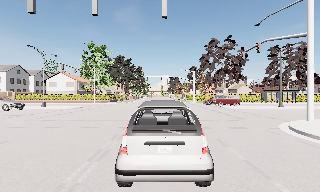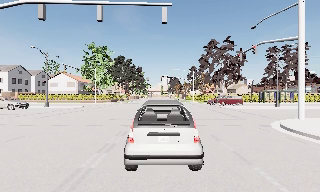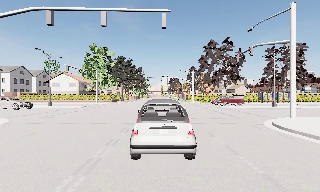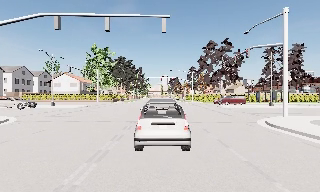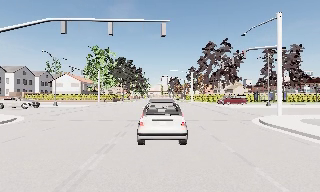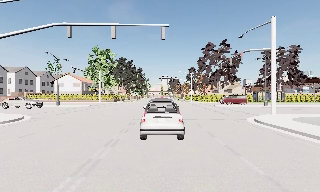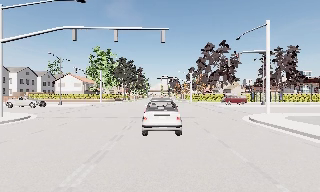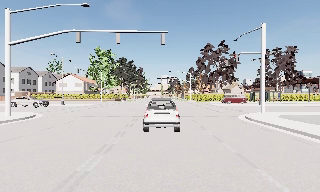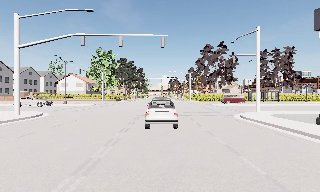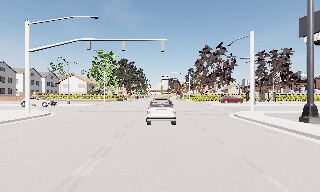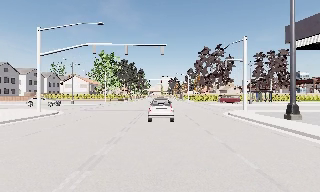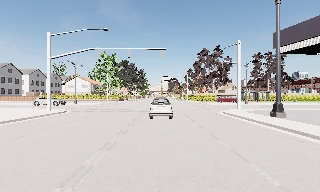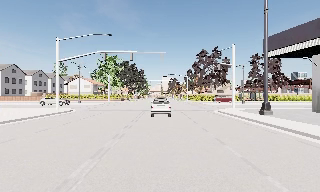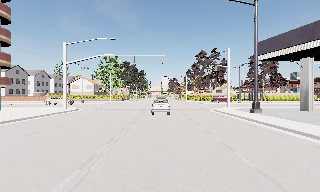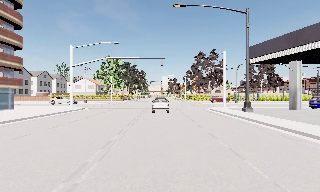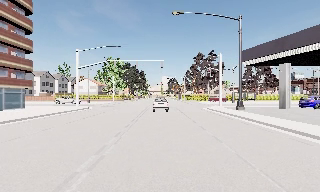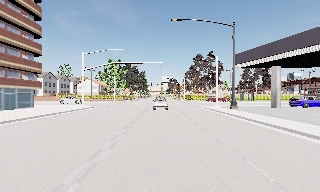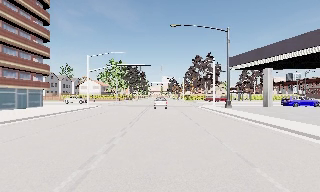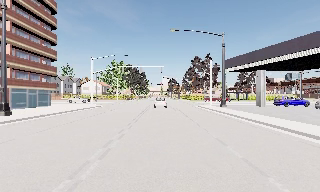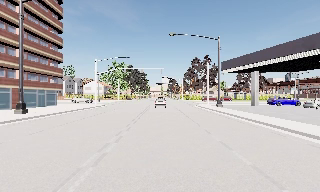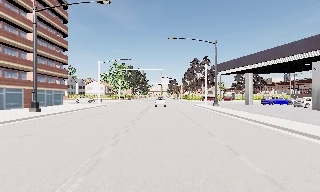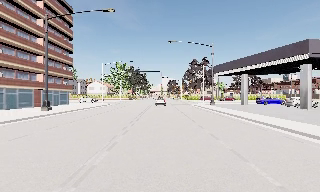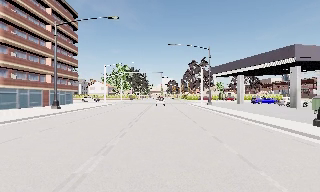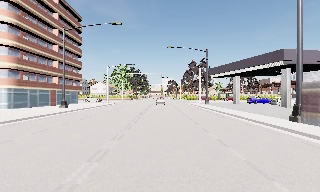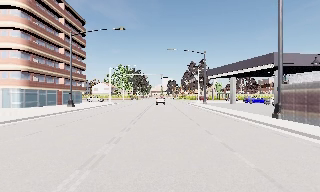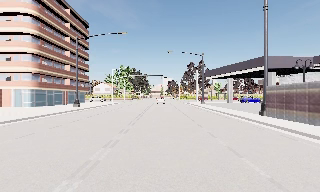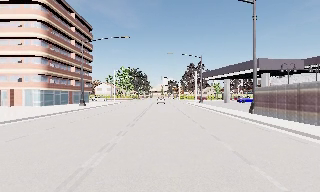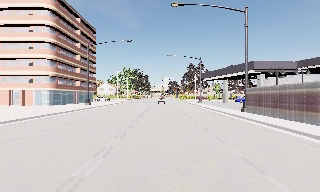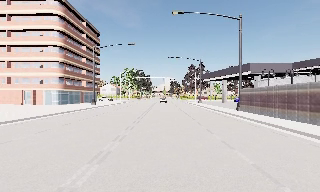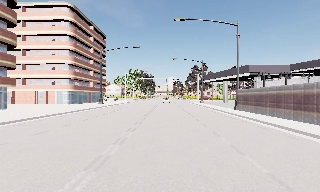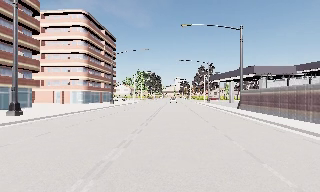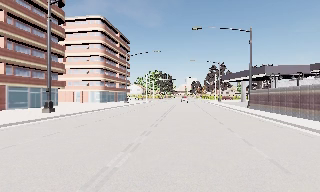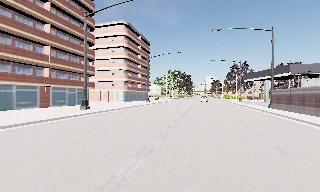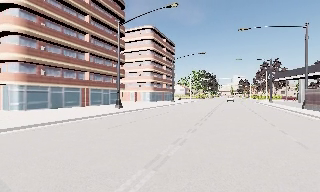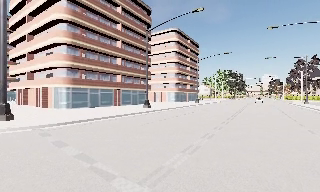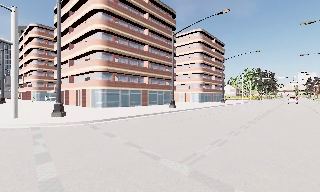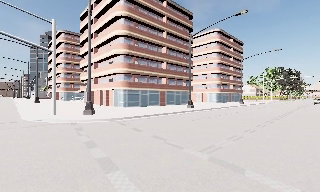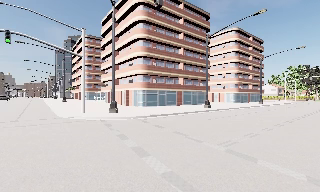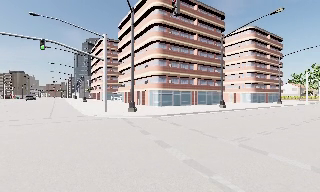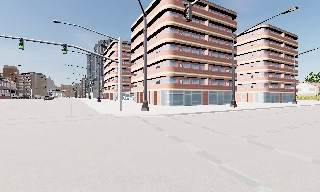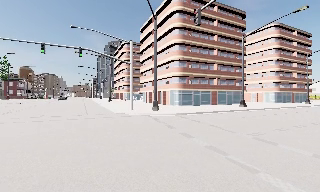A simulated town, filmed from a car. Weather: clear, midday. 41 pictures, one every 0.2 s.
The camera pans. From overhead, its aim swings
counterclockwise.
The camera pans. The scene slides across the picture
to the right.
0.0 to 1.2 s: The camera travels backward, about 4 m, so what stands in front gets smaller.
1.2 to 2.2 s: The camera travels backward, about 5 m, so what stands in front gets smaller. It gains speed.
2.2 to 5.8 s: The camera travels backward, about 30 m, so what stands in front gets smaller.
5.8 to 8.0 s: The camera swings to its left by about 60 degrees, and the scene slides to the right. It travels backward, about 12 m. It loses speed.
The film runs backward here.
